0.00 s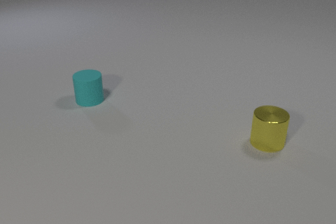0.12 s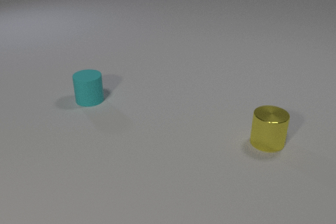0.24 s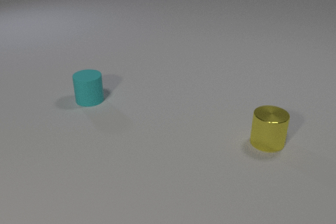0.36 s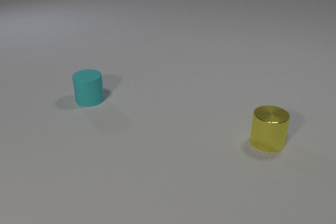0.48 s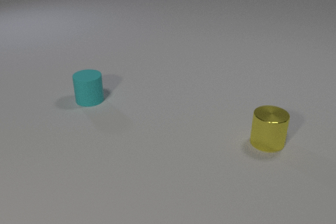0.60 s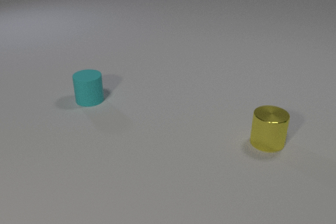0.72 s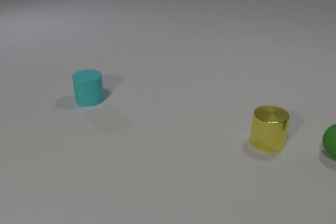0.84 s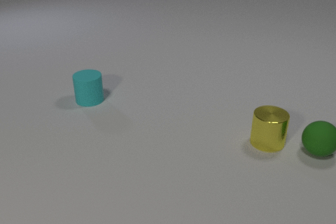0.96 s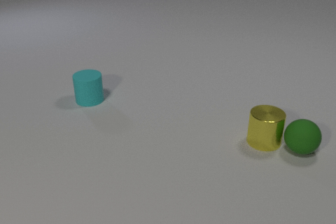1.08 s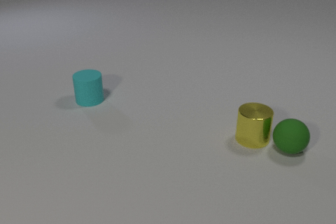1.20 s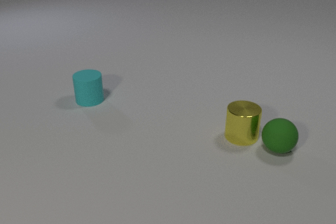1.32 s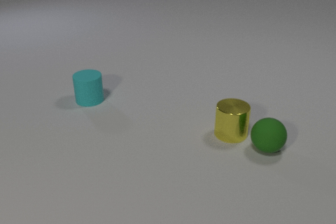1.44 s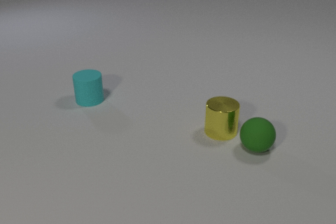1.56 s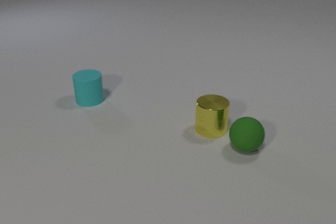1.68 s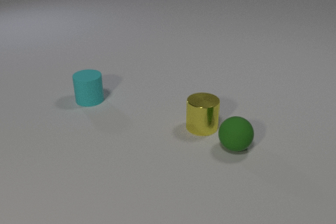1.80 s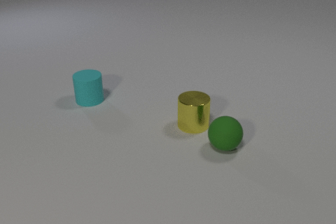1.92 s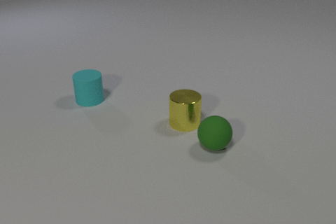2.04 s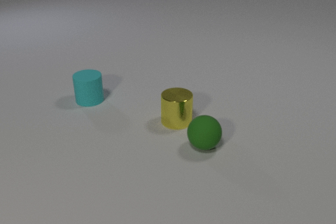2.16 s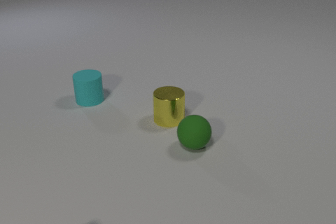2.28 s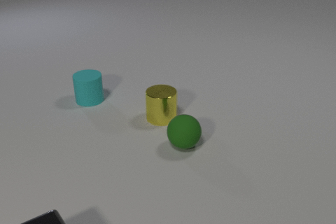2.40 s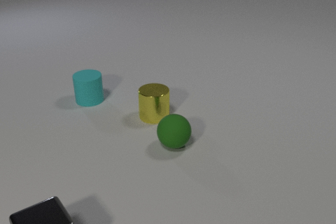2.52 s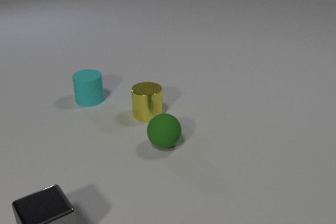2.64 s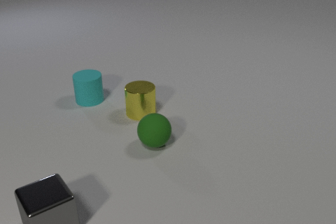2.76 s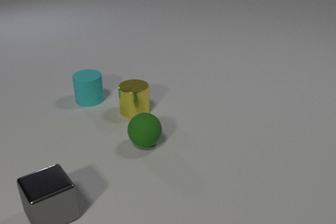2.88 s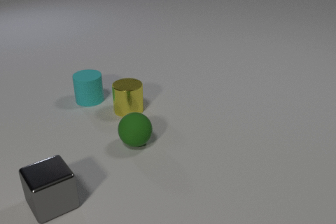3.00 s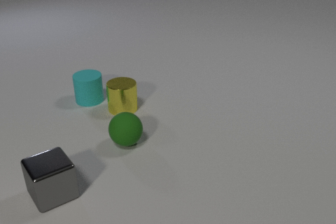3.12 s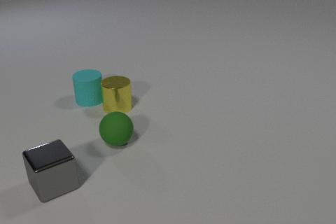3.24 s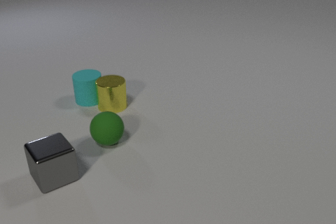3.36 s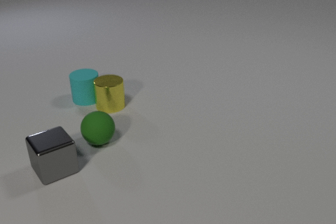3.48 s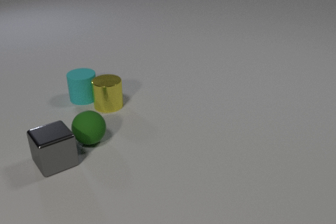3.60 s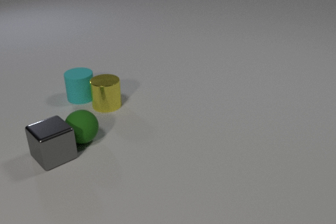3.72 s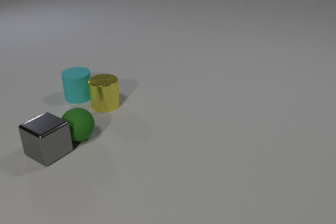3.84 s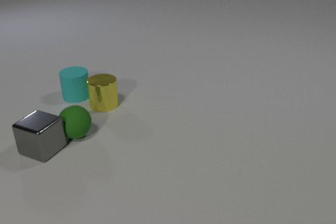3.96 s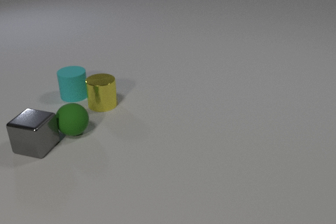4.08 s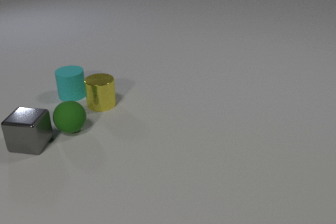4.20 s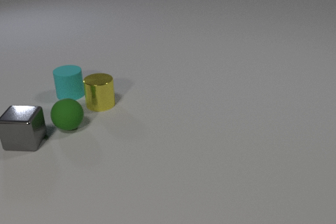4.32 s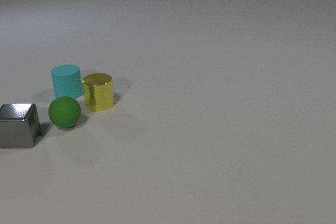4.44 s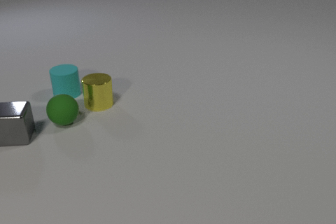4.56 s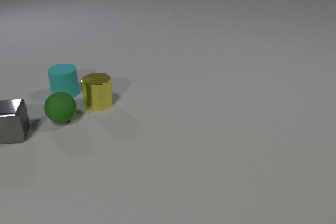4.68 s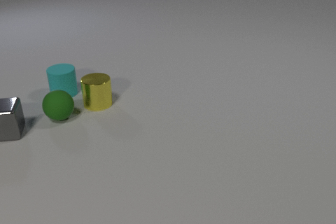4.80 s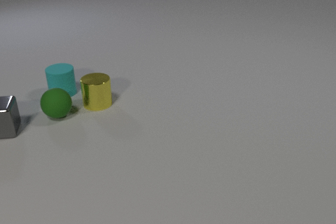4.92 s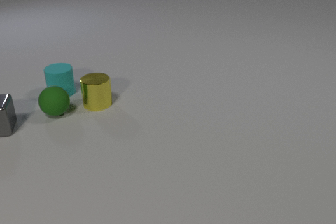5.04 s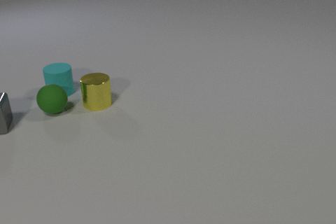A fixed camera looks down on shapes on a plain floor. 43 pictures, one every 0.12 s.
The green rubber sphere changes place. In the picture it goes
to the left.
The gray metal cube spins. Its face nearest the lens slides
to the right.
0.00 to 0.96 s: The green rubber sphere comes in at the right edge, rolls to the left. The green rubber sphere and the yellow metal cylinder collide.
0.96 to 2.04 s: The green rubber sphere rolls to the left. The yellow metal cylinder slides to the left.
2.04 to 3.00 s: The green rubber sphere rolls to the left. The yellow metal cylinder slides to the left and away from the camera. The gray metal cube comes in at the bottom edge, slides away from the camera.
3.00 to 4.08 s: The green rubber sphere rolls to the left and away from the camera. The yellow metal cylinder slides to the left and away from the camera. The cyan rubber cylinder slides to the left and away from the camera. The gray metal cube slides away from the camera, spins so that its near face slides to the right, counterclockwise seen from above. The yellow metal cylinder and the cyan rubber cylinder collide. The green rubber sphere and the gray metal cube collide.
4.08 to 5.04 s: The green rubber sphere rolls away from the camera. The cyan rubber cylinder slides to the left and away from the camera. The gray metal cube slides away from the camera and to the left.
Are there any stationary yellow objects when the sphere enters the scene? yes.
How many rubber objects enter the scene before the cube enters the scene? 1.
How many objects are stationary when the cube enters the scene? 1.
